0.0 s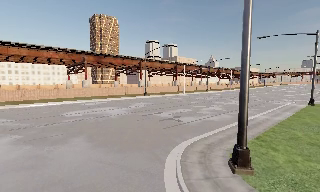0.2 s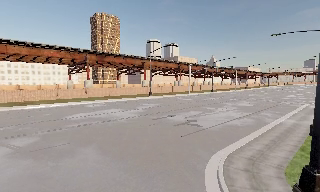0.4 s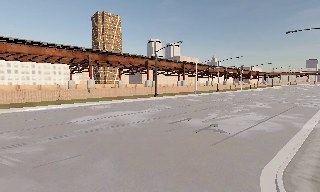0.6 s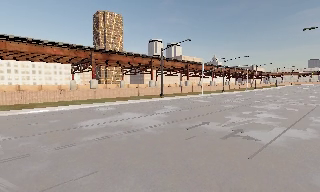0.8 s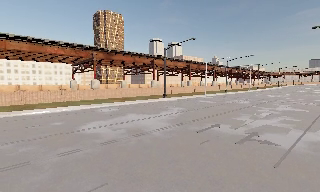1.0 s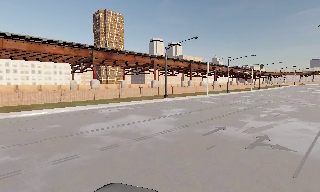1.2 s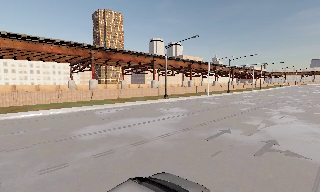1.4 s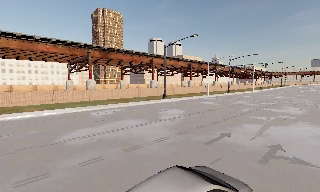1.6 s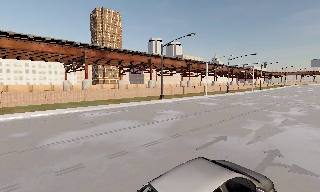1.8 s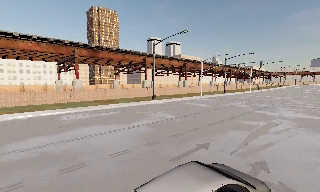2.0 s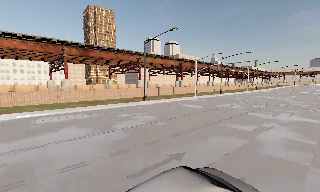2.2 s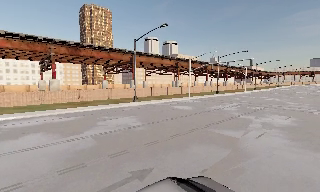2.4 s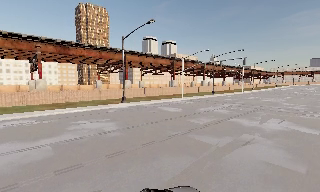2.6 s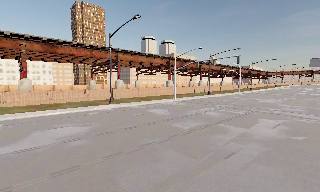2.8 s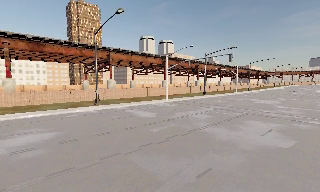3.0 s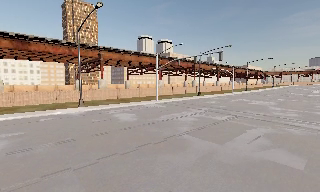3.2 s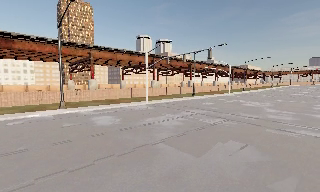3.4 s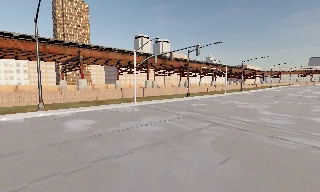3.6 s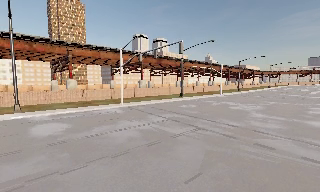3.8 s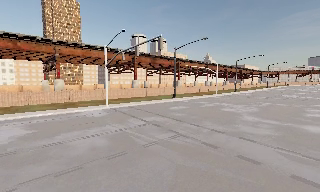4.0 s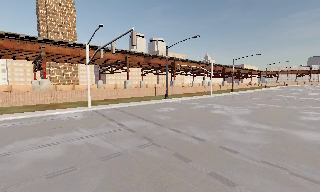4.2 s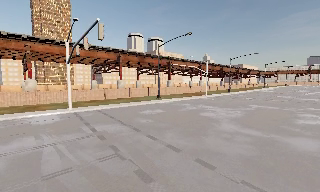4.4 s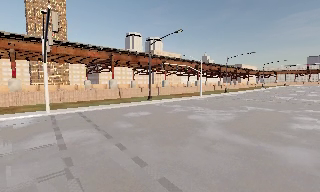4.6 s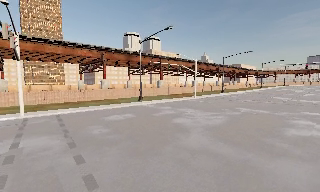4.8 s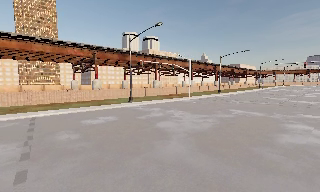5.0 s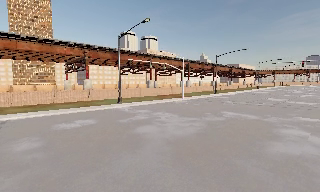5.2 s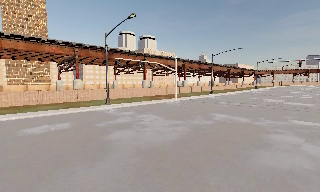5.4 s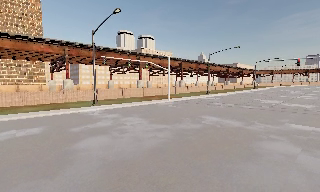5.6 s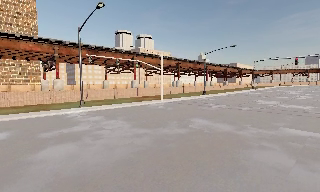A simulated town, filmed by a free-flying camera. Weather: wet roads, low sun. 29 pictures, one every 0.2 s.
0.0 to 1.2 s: The camera travels forward and to its left, about 8 m, so what stands in front looms larger. It loses speed.
1.2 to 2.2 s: The camera travels to its right and forward, about 7 m, so close, fixed things drift to the left. It gains speed.
2.2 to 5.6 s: The camera travels to its right and forward, about 35 m, so close, fixed things drift to the left.
The film runs forward here.
